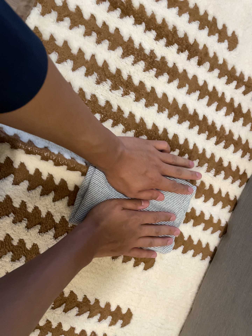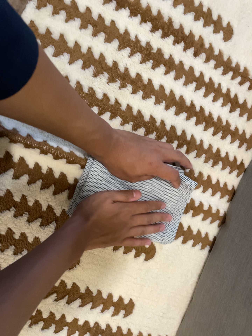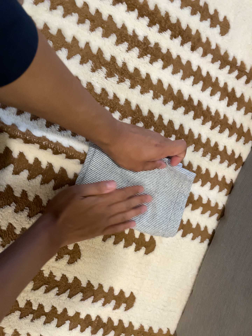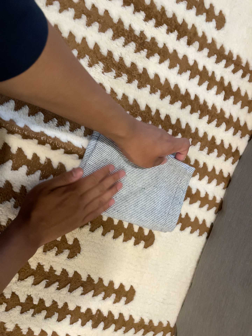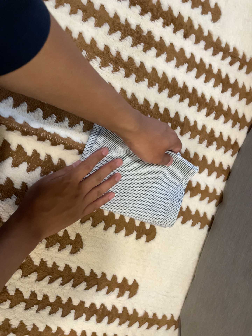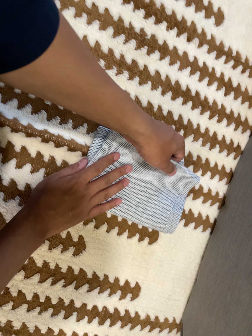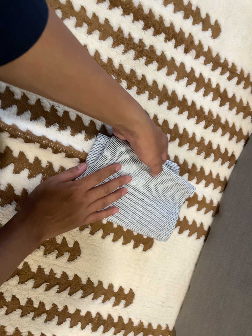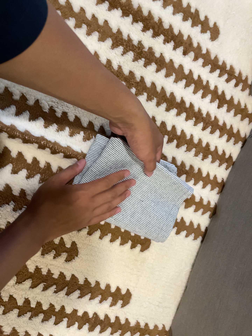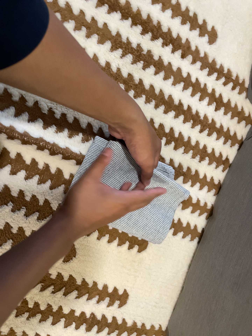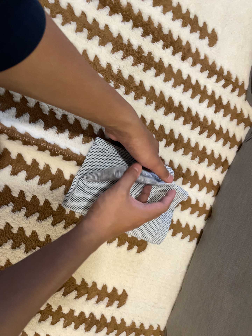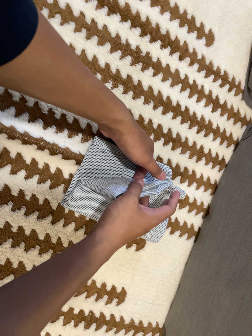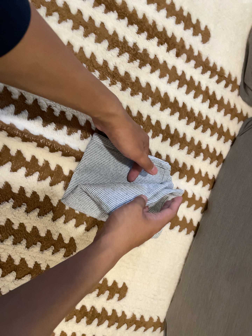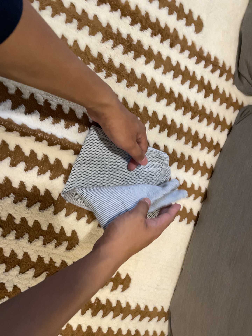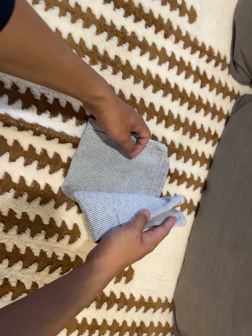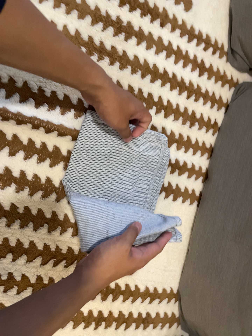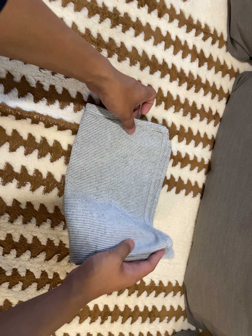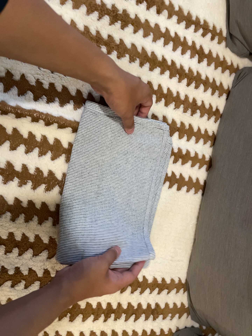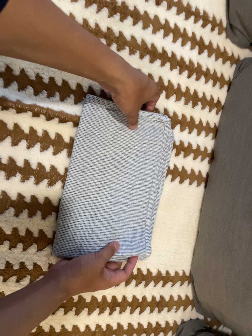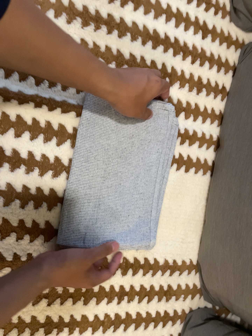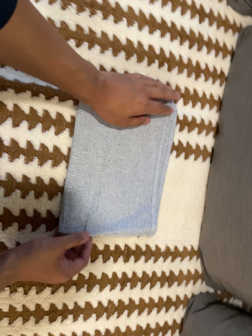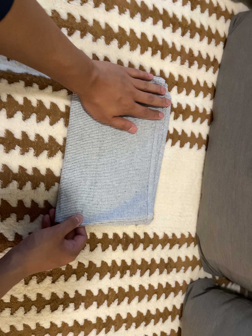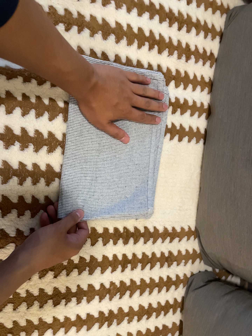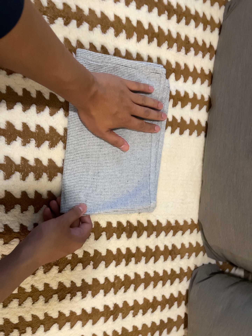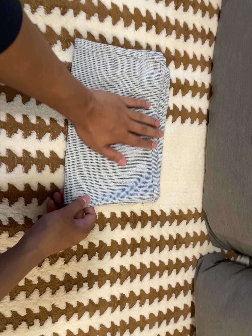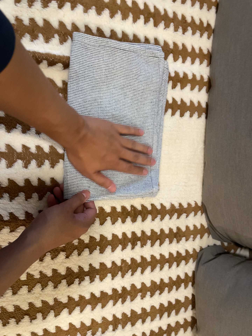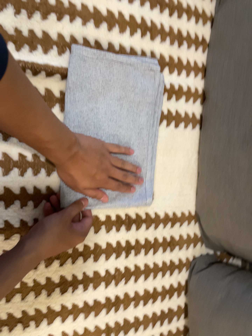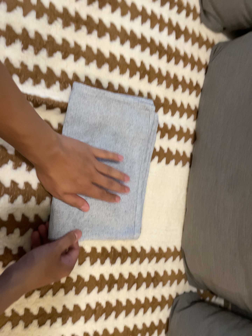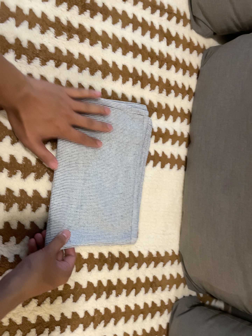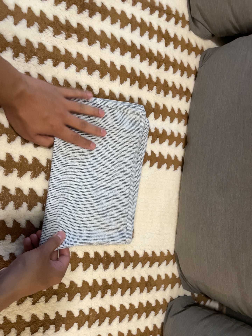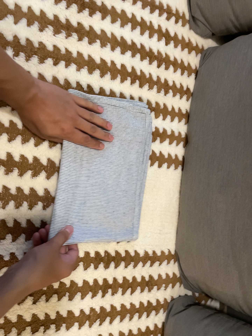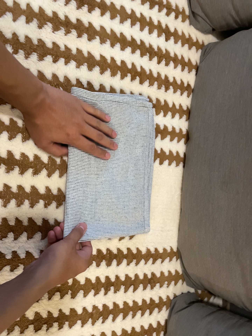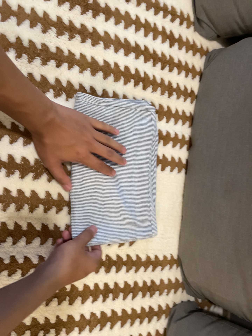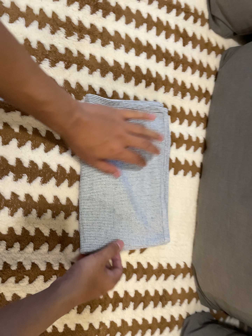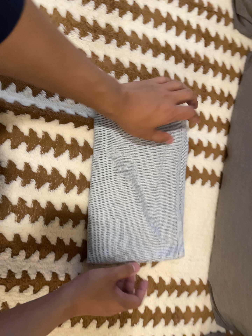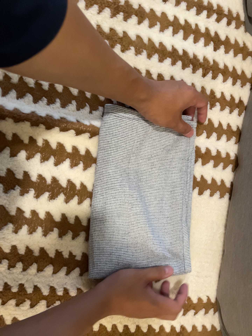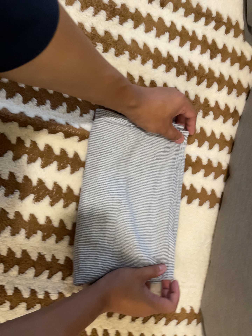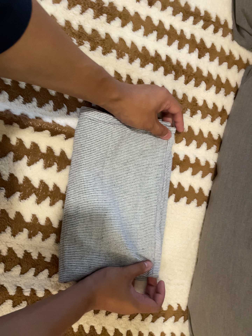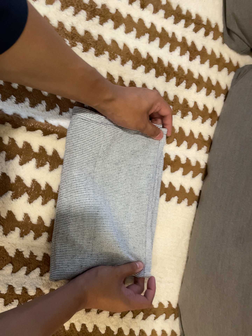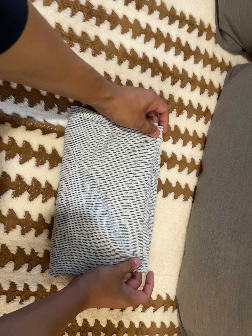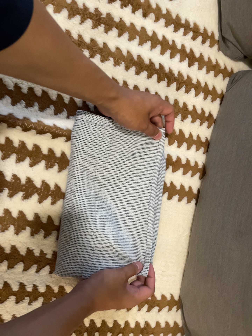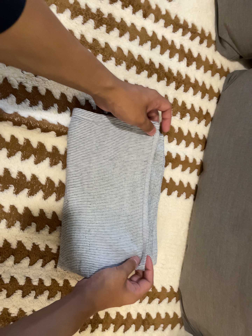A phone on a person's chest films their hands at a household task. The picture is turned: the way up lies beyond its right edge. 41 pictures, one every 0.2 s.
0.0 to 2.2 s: The camera shifts only a little, or ends up much as it began.
2.2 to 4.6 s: The camera travels toward the bottom of its view, about 12 cm, so close, fixed things drift upward. Its aim tips toward the bottom of its view by about 10 degrees, and the scene shifts upward. It rolls about its line of sight by about 20 degrees, and the scene rotates counterclockwise.
4.6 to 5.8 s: The camera shifts only a little, or ends up much as it began.
5.8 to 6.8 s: The scene slides to the right, as the camera pans about 10 degrees to its left. It travels forward, about 9 cm, so what stands in front looms larger.
6.8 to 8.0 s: The camera shifts only a little, or ends up much as it began.
The film runs backward here.
